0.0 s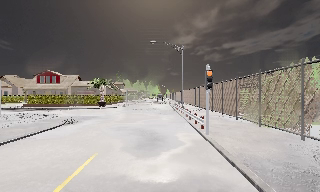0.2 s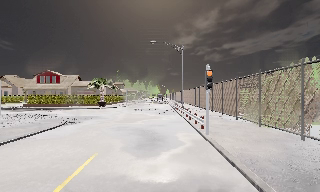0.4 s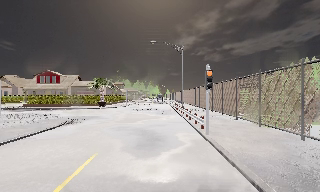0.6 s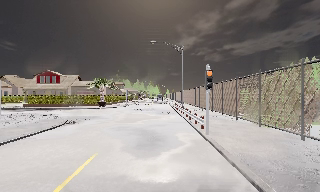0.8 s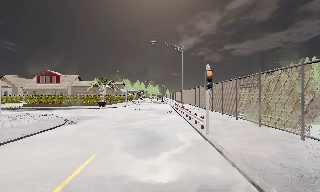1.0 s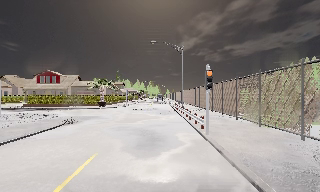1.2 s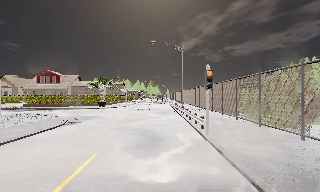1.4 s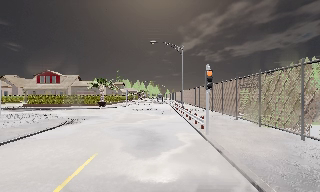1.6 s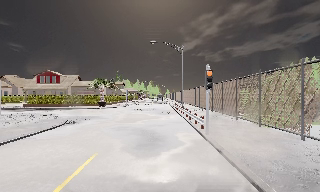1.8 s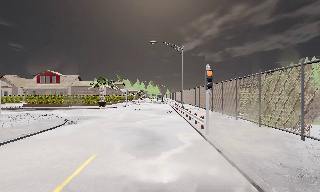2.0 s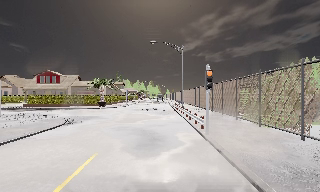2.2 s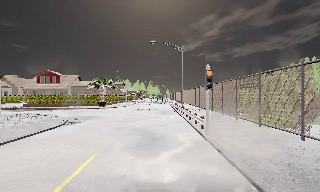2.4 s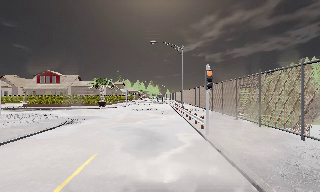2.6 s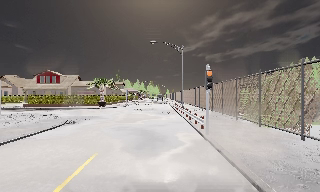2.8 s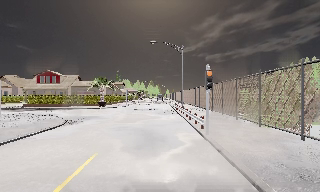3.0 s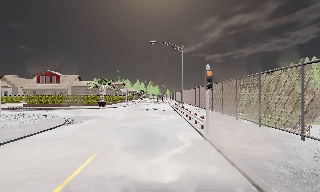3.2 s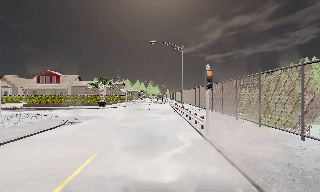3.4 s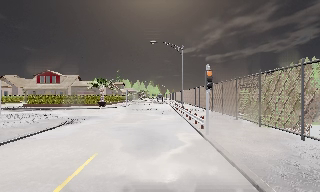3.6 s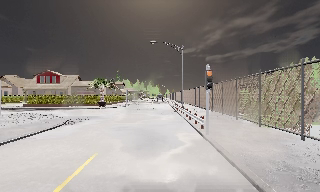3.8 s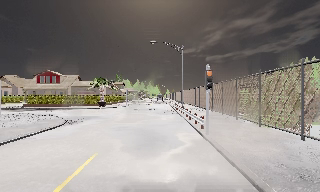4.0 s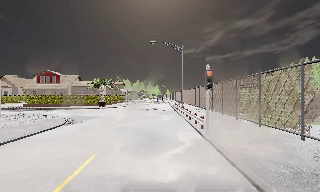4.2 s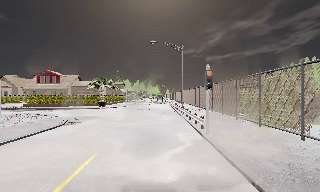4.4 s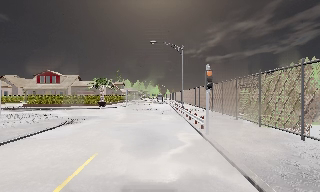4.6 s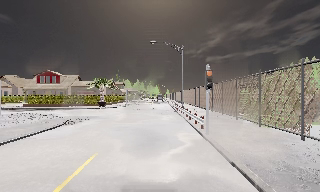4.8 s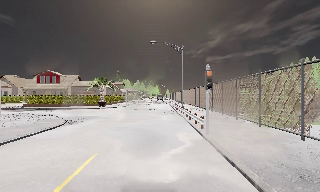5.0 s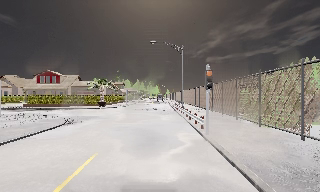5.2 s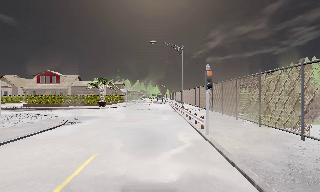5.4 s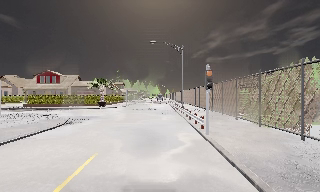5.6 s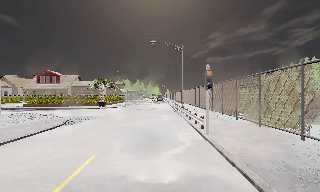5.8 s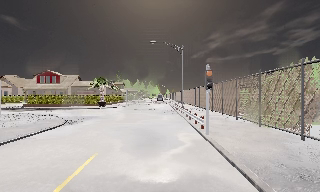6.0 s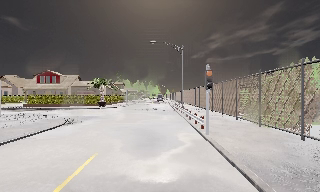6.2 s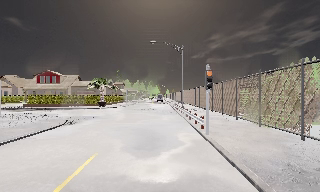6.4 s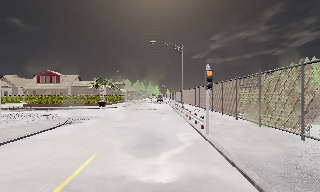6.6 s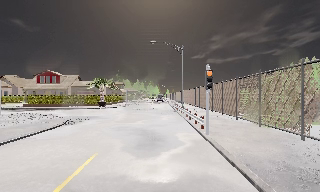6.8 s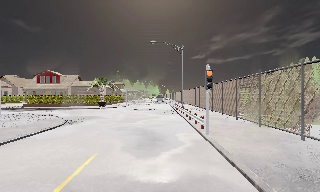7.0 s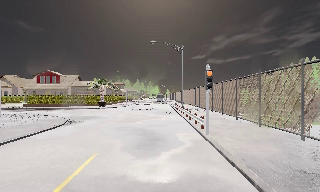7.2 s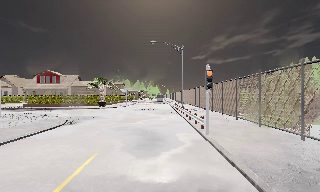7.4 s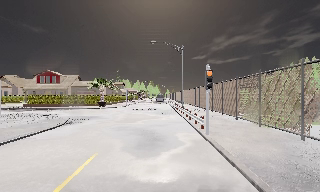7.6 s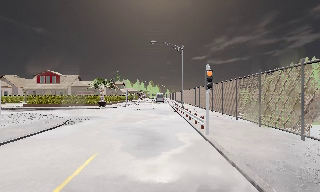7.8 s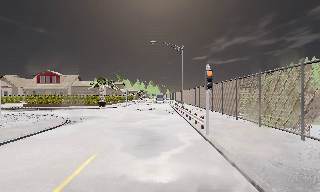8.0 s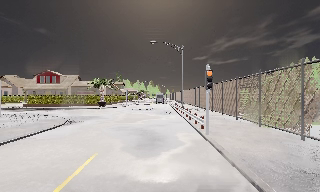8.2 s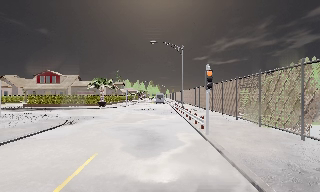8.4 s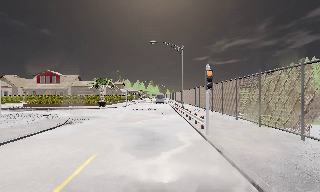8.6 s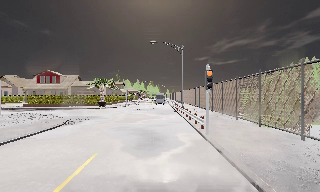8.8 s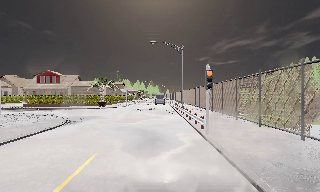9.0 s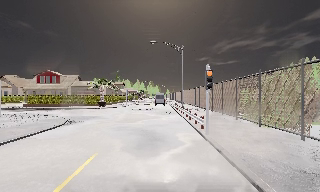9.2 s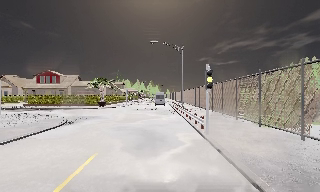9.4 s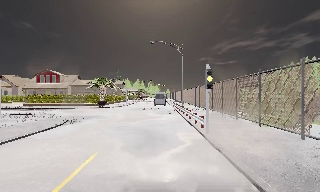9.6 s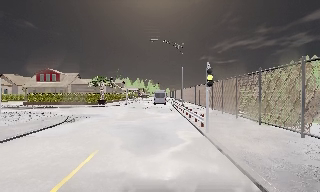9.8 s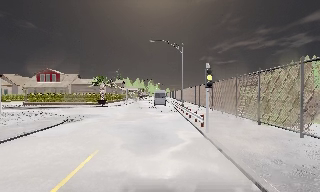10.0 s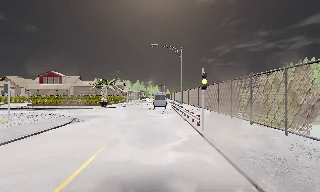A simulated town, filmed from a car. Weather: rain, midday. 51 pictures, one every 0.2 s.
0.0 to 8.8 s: The camera keeps its place and its aim.
8.8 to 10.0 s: The camera travels backward, about 1 m, so what stands in front gets smaller. It gains speed.
The film runs backward here.
